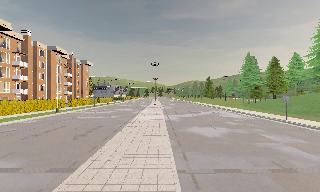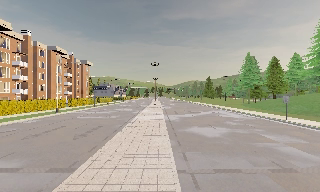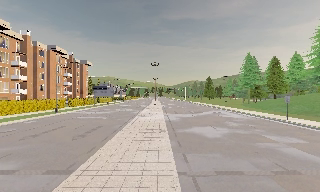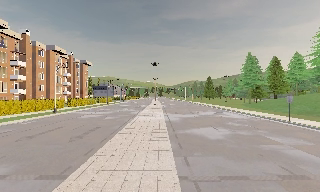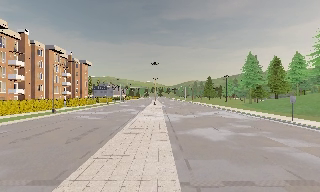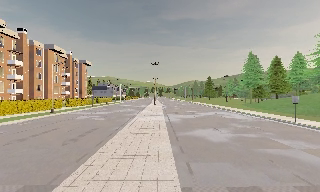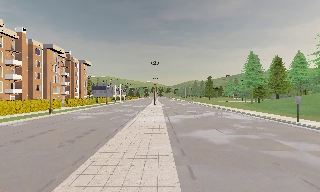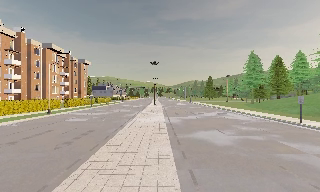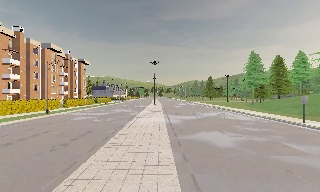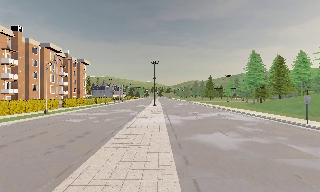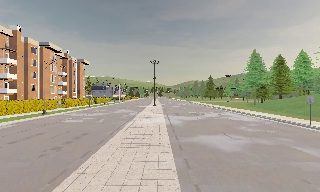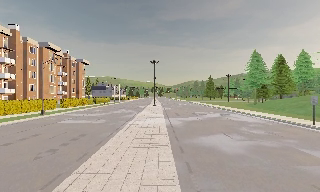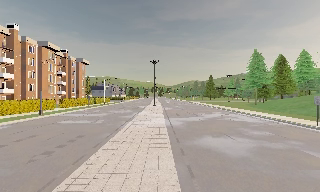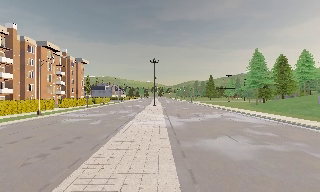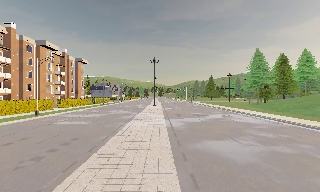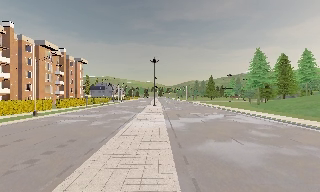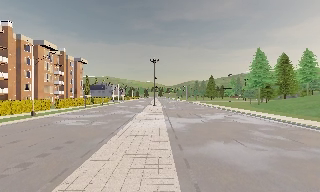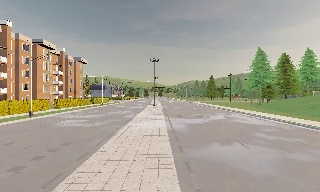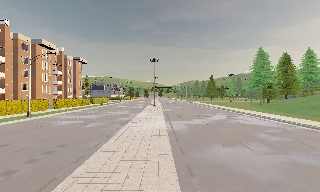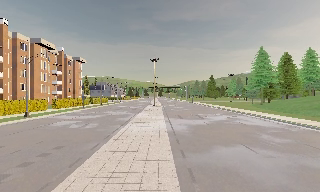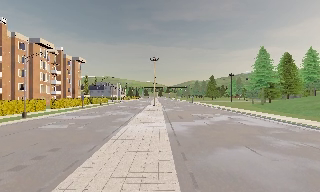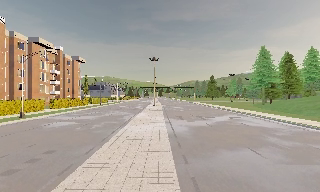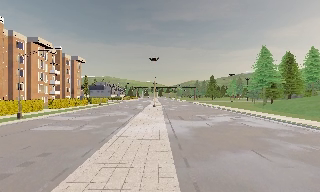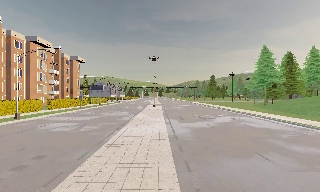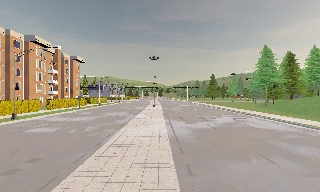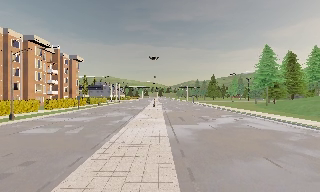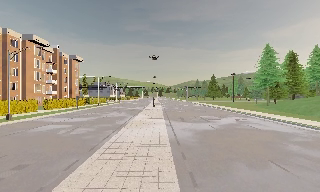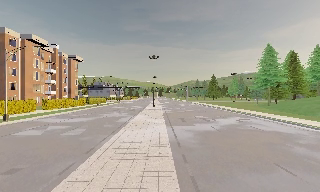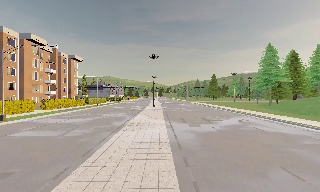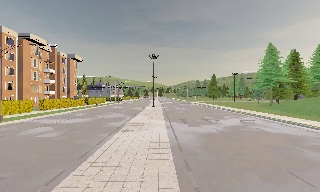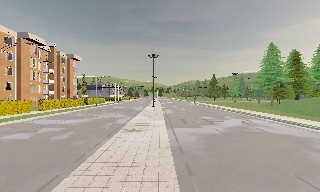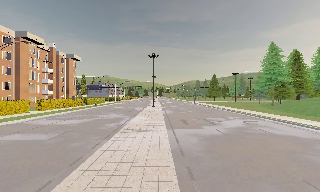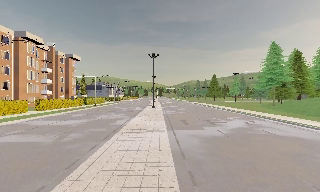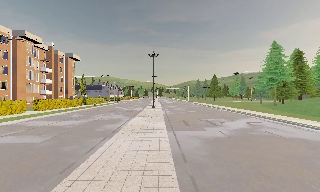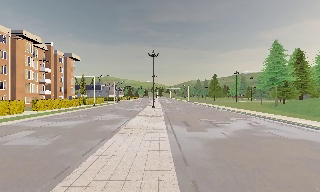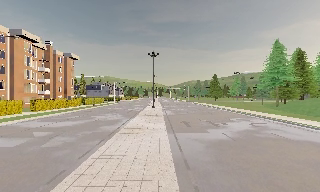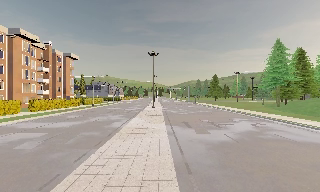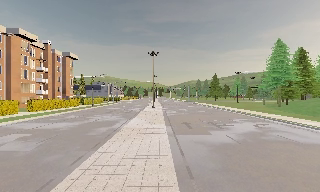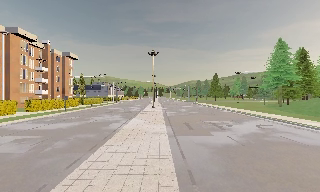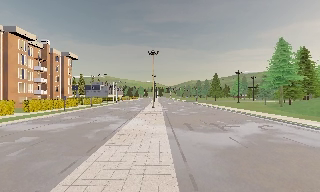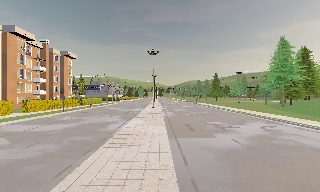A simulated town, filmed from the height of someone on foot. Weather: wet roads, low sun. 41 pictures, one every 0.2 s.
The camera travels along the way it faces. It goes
forward.
0.0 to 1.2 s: The camera travels forward, about 1.5 m, so what stands in front looms larger. It gains speed.
1.2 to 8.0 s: The camera travels forward, about 11 m, so what stands in front looms larger.
The film runs forward here.
